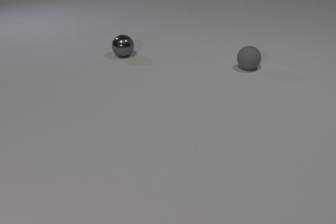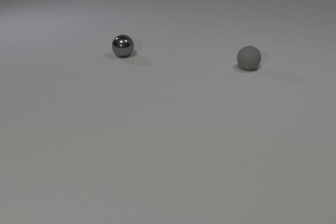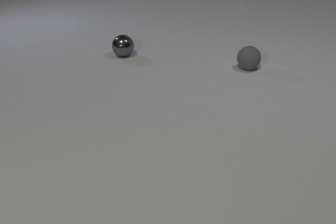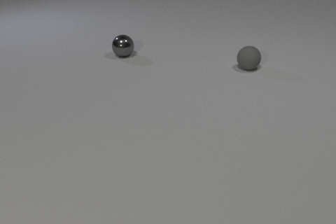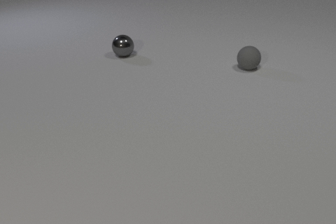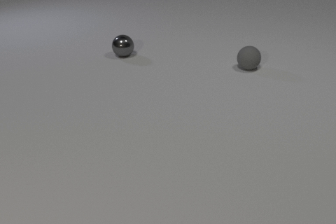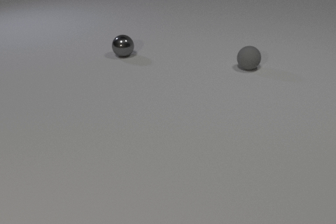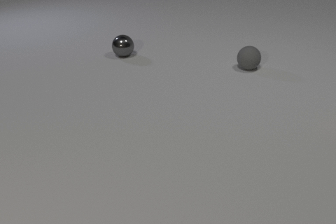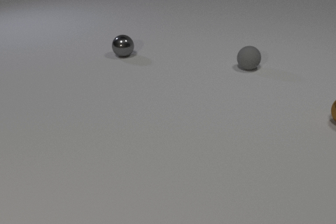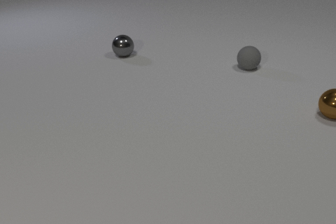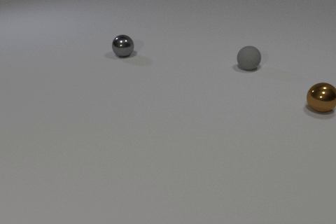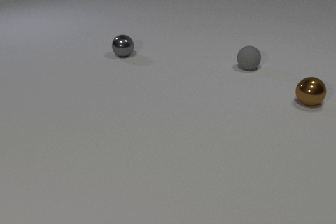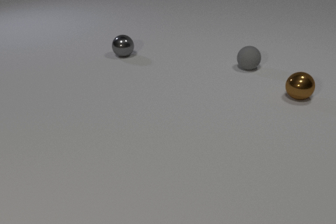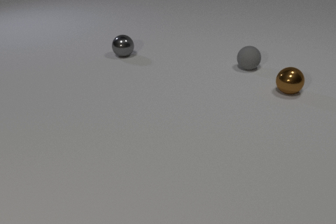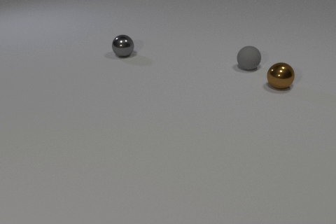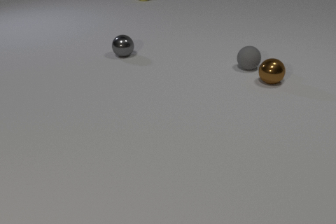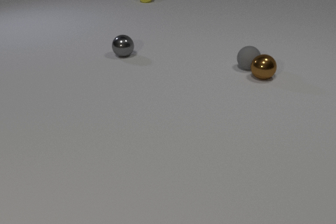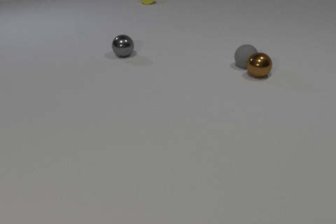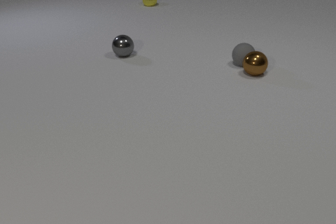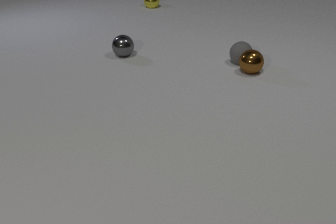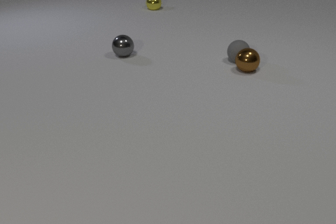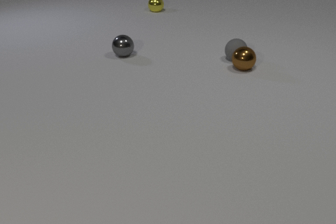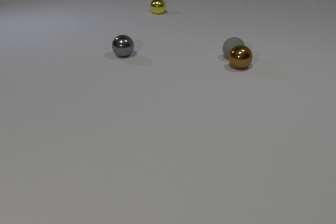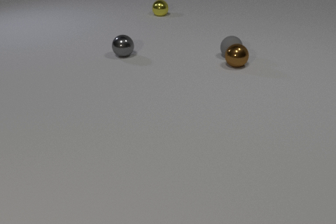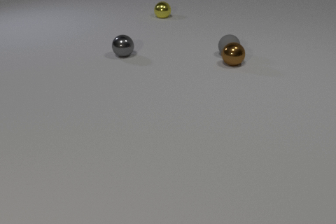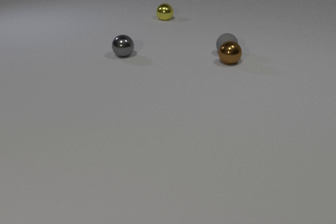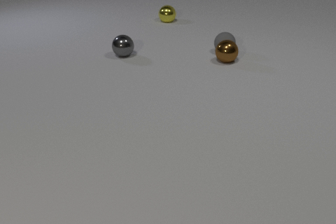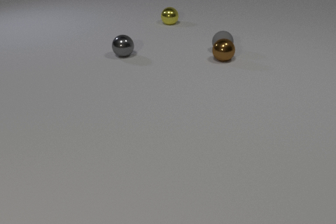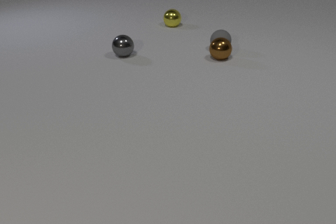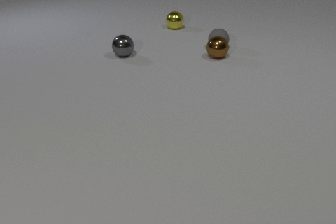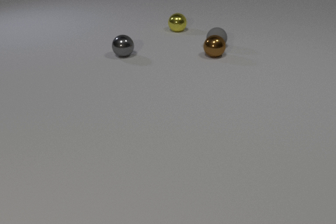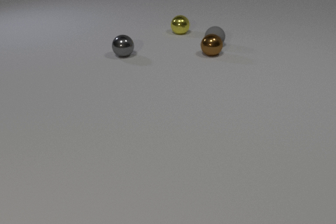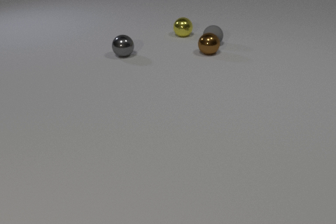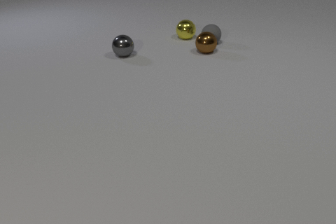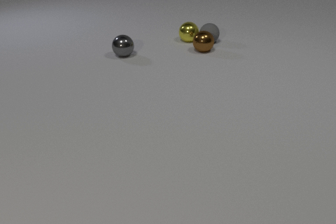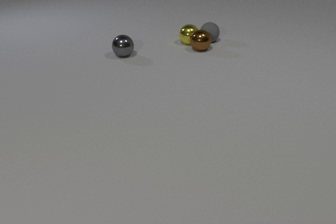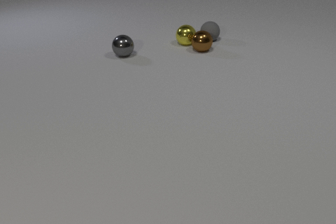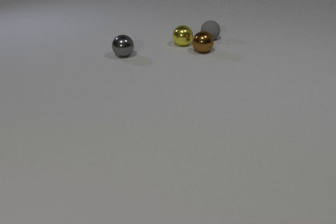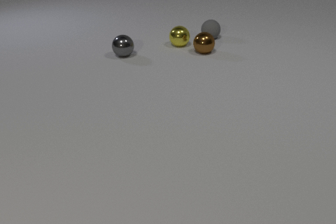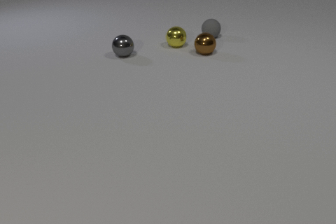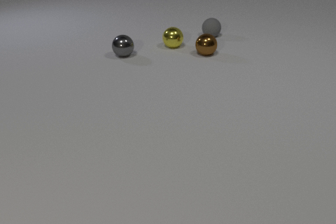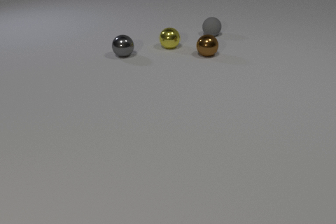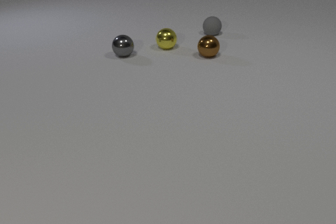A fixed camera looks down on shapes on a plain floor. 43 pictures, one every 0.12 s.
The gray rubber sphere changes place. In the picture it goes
away from the camera.
The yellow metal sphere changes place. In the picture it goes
toward the camera.
0.00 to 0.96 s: The brown metal sphere comes in at the right edge.
0.96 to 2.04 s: The brown metal sphere rolls to the left and away from the camera. The yellow metal sphere comes in at the top edge, rolls toward the camera. The brown metal sphere and the gray rubber sphere collide.
2.04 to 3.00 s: The brown metal sphere rolls to the left and away from the camera. The gray rubber sphere rolls away from the camera and to the left. The yellow metal sphere rolls toward the camera.
3.00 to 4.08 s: The brown metal sphere rolls away from the camera and to the left. The gray rubber sphere rolls away from the camera and to the left. The yellow metal sphere rolls toward the camera. The gray rubber sphere and the yellow metal sphere collide.
4.08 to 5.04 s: The brown metal sphere rolls toward the camera. The gray rubber sphere rolls away from the camera. The yellow metal sphere rolls to the left and toward the camera. The brown metal sphere and the yellow metal sphere collide.
What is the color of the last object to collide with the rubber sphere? yellow.
How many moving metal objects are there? 2.
Are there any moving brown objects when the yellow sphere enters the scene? yes.
